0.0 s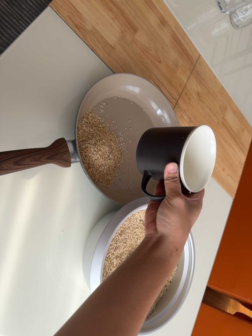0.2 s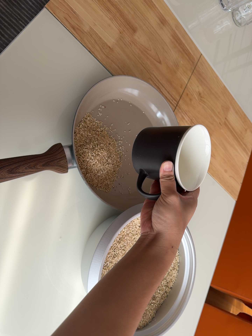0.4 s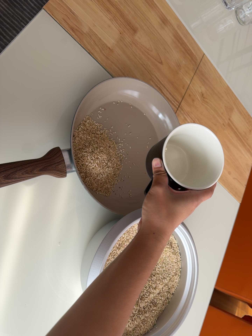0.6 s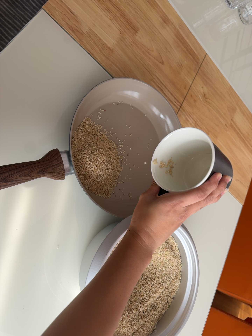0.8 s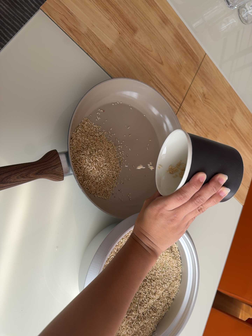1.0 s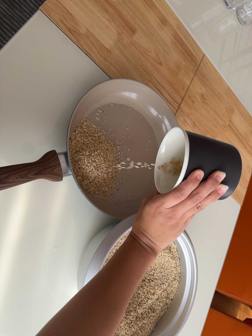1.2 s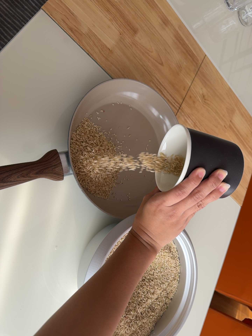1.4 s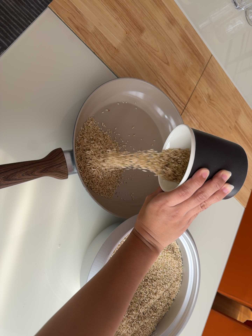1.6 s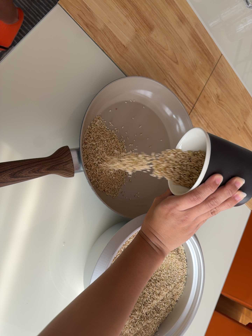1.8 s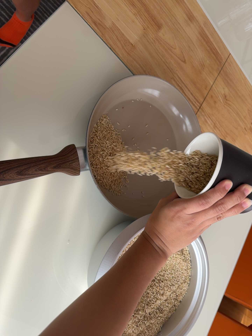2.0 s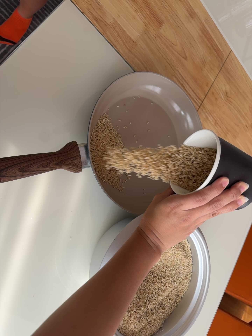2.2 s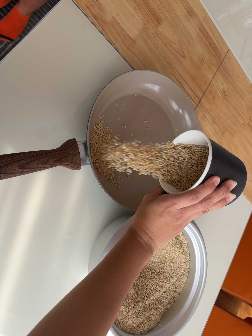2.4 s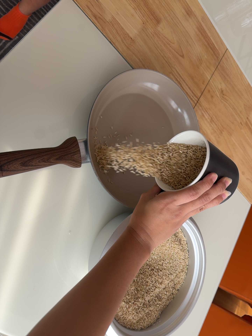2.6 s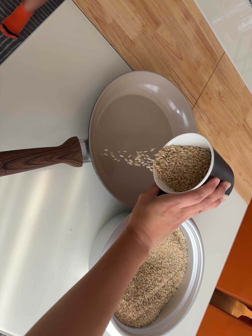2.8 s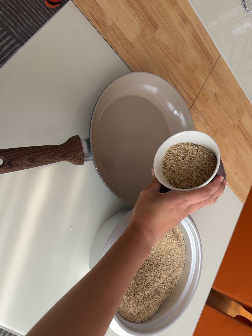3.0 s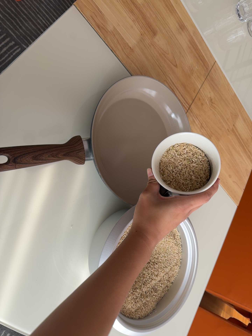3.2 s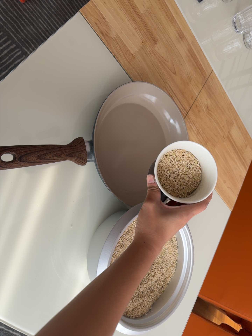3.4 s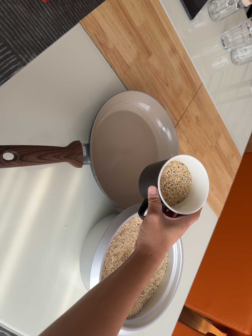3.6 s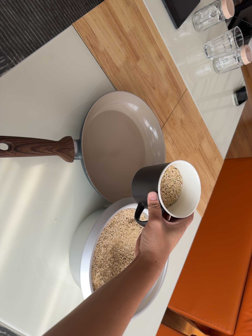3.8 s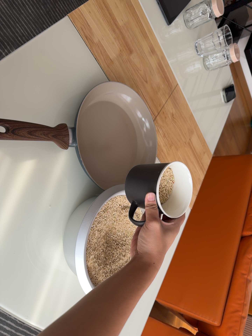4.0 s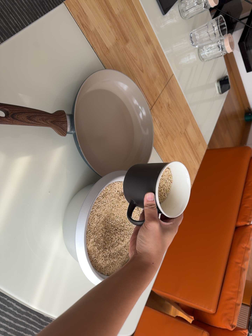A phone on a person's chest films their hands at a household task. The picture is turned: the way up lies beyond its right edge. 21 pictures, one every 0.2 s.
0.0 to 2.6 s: The camera shifts only a little, or ends up much as it began.
2.6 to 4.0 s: The camera pans to its right by about 15 degrees. It travels toward the bottom of its view, backward and to its left, about 16 cm.
The film runs backward here.
